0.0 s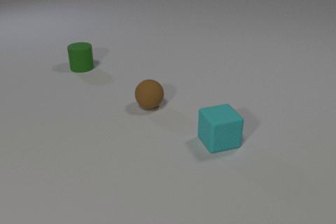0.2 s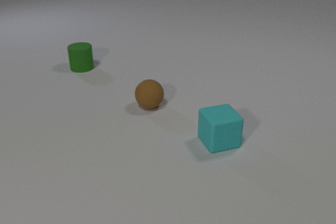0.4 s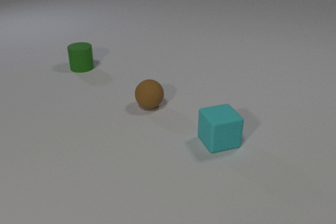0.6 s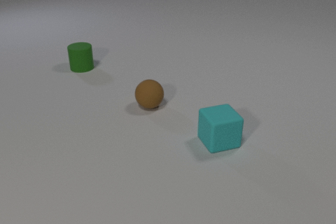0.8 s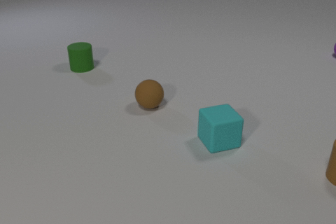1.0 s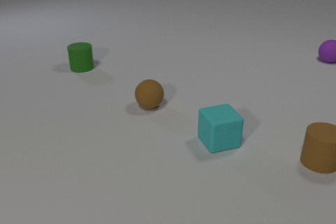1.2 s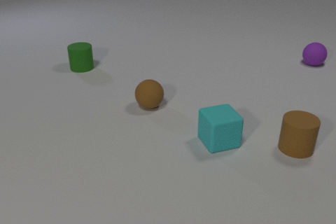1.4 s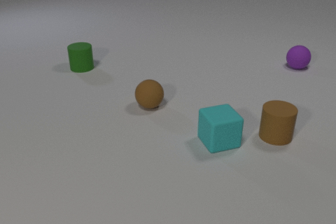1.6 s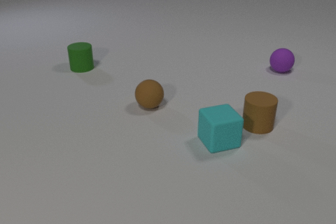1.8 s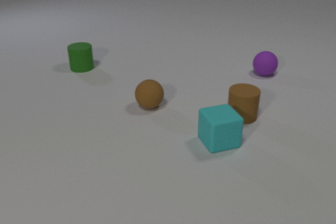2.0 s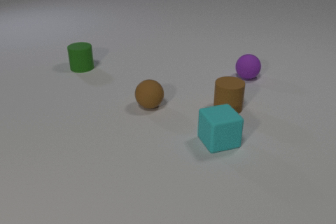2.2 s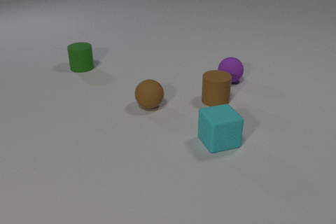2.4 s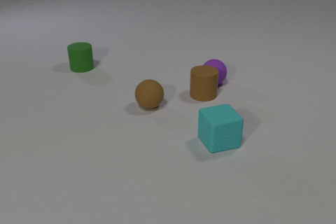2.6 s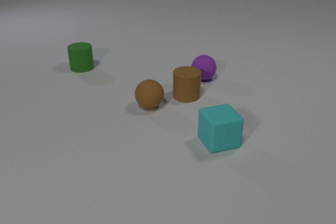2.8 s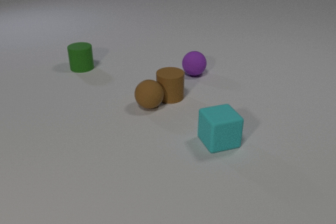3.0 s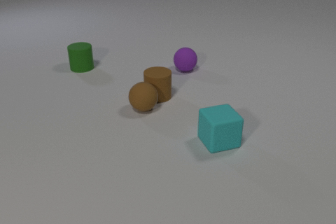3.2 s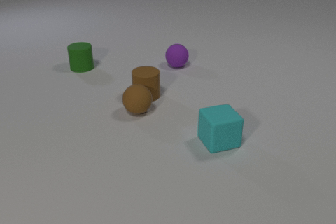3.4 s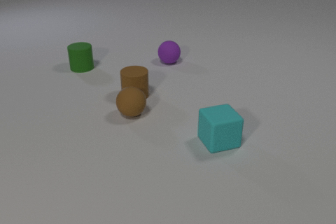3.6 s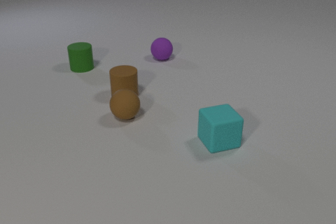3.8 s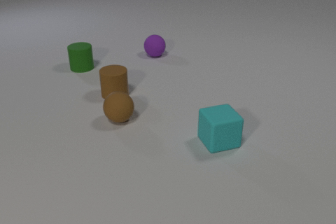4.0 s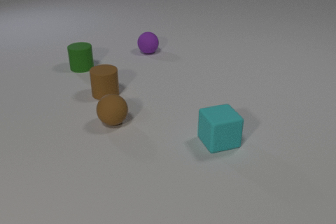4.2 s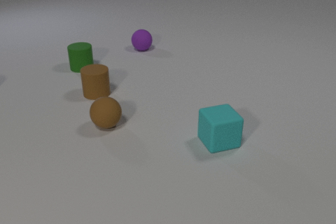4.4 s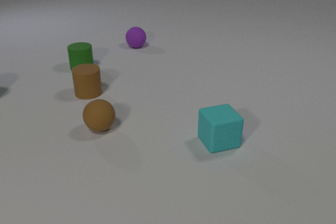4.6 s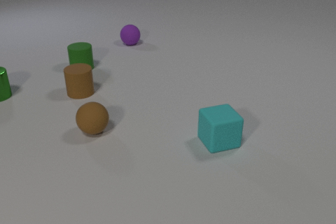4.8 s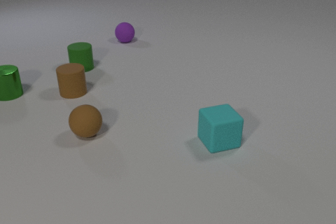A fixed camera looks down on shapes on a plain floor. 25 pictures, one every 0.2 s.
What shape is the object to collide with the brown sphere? cylinder.
Are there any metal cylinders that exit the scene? no.
How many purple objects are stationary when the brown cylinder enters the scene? 0.
0.0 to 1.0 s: The brown rubber cylinder comes in at the right edge, slides to the left and away from the camera. The purple rubber sphere comes in at the right edge, rolls toward the camera and to the left.
1.0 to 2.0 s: The brown rubber cylinder slides to the left and away from the camera. The purple rubber sphere rolls to the left and toward the camera.
2.0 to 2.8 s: The brown rubber cylinder slides to the left. The purple rubber sphere rolls to the left. The brown rubber cylinder and the purple rubber sphere collide. The brown rubber cylinder and the brown rubber sphere collide.
2.8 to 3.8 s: The brown rubber cylinder slides to the left. The purple rubber sphere rolls away from the camera and to the left. The brown rubber sphere rolls to the left and toward the camera.
3.8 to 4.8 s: The brown rubber cylinder slides to the left. The purple rubber sphere rolls away from the camera and to the left. The brown rubber sphere rolls to the left and toward the camera. The green metal cylinder comes in at the left edge, slides to the right.
